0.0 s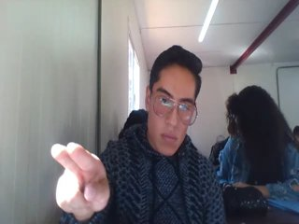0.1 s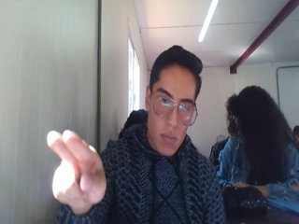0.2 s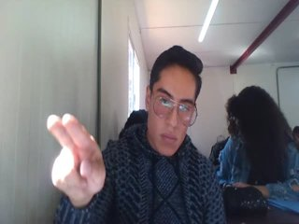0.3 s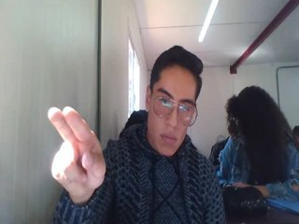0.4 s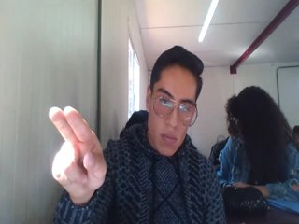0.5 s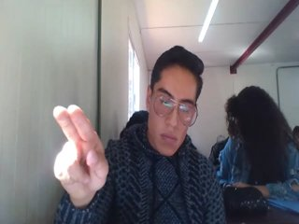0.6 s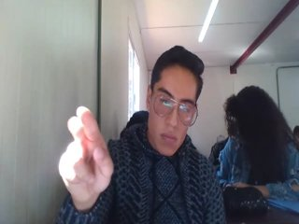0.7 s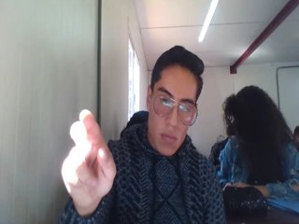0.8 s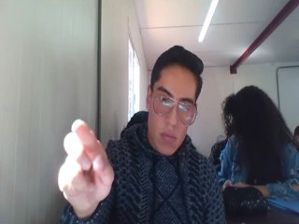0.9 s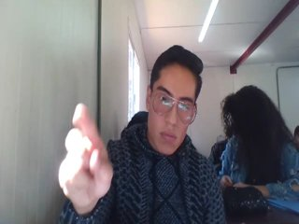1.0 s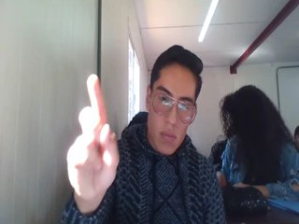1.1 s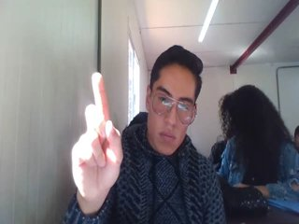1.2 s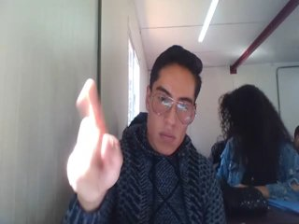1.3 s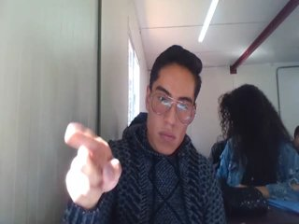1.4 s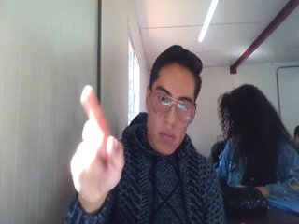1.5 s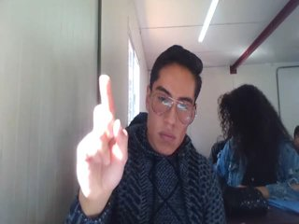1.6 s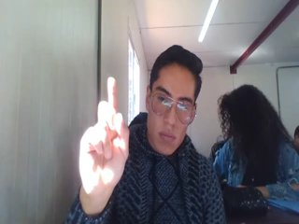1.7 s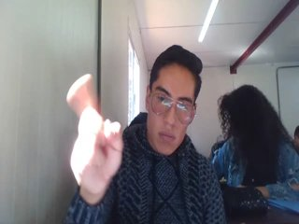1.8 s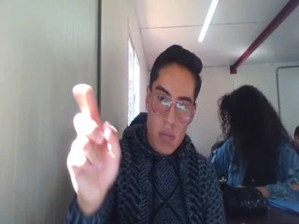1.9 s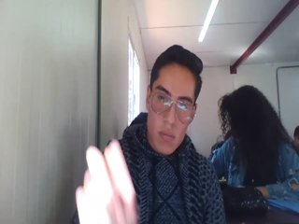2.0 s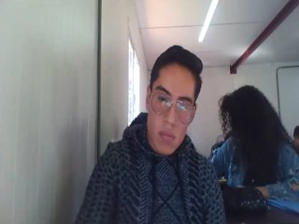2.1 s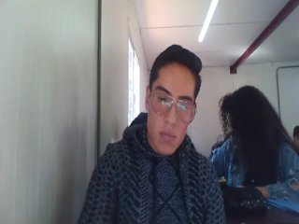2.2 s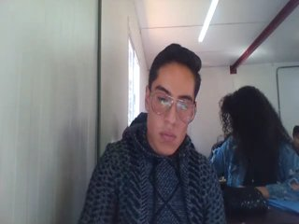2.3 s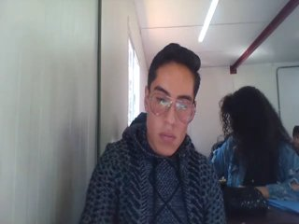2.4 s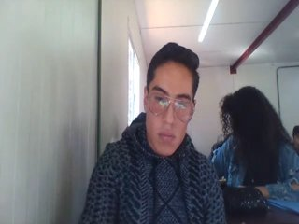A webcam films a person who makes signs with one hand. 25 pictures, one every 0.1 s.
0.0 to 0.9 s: Pointing with two fingers.
1.0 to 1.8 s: Double click with one finger.
1.9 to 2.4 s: Non-gesture.
